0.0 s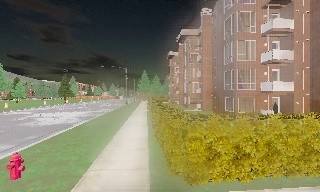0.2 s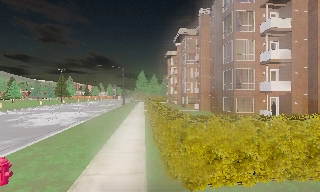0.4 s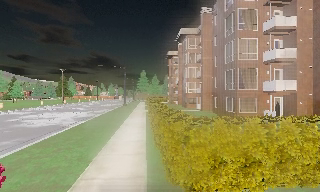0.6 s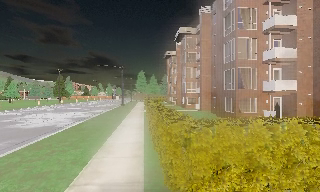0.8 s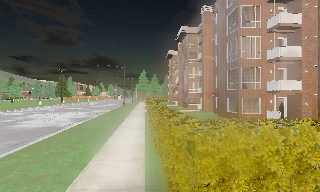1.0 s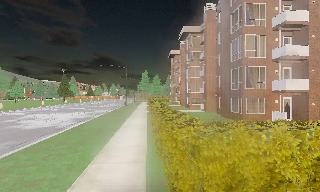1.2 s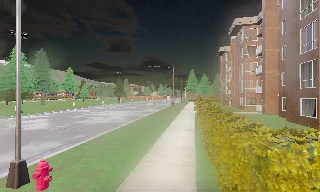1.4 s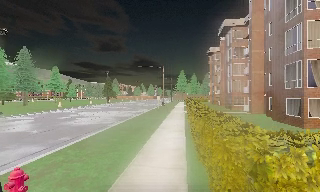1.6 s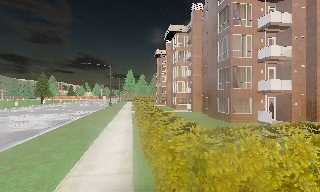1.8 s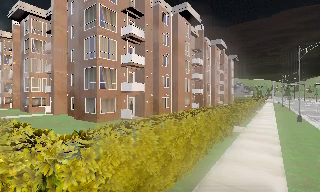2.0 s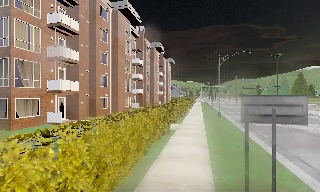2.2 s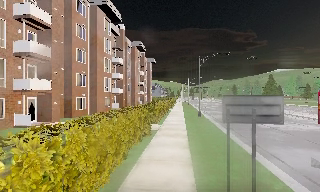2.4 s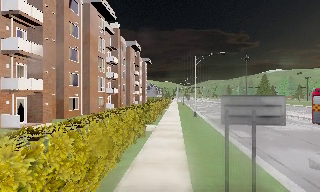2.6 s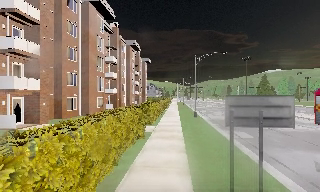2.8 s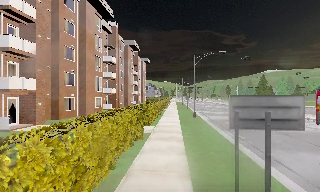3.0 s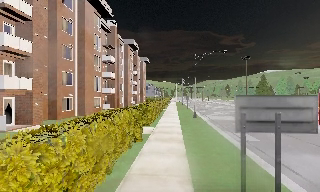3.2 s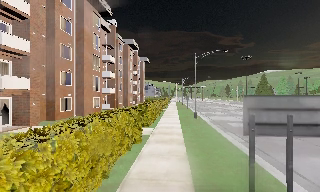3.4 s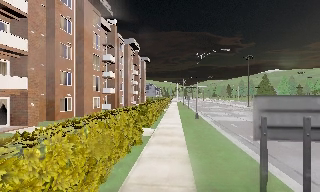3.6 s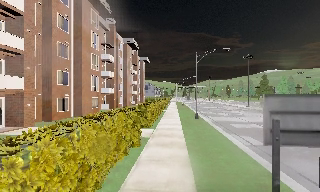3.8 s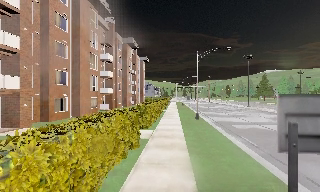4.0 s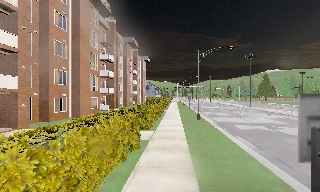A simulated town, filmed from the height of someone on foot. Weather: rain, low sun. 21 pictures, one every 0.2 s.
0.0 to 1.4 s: The camera pans to its left, which is counterclockwise from overhead, by about 15 degrees. It travels forward, about 2 m, so what stands in front looms larger.
1.4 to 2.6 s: The scene slides to the left, as the camera pans about 90 degrees to its right. It travels forward, about 1.5 m.
2.6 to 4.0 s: The camera travels forward, about 2 m, so what stands in front looms larger.
The film runs forward here.
